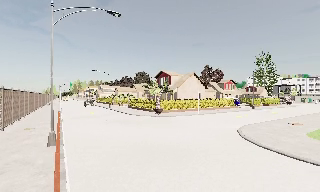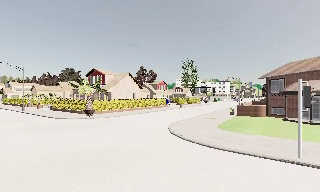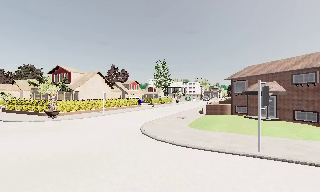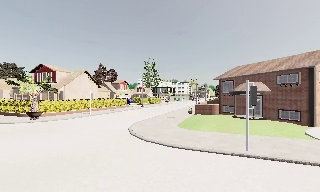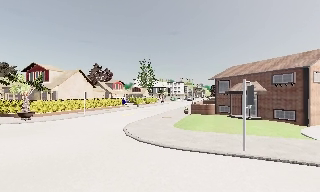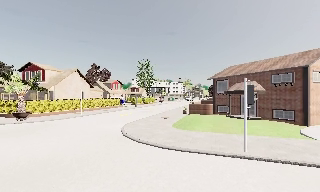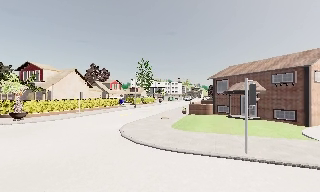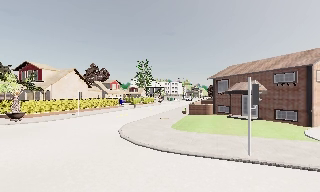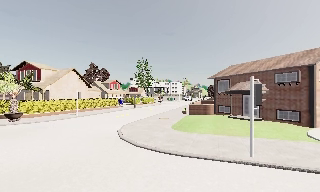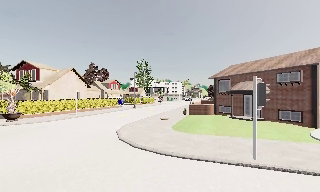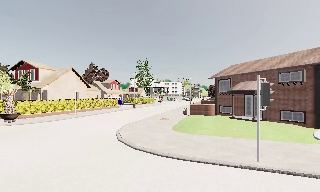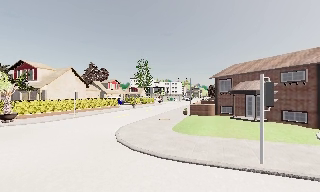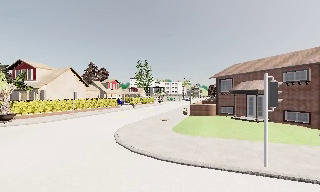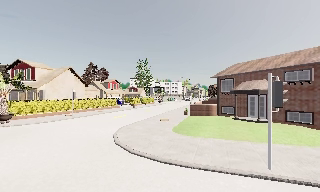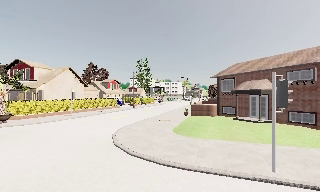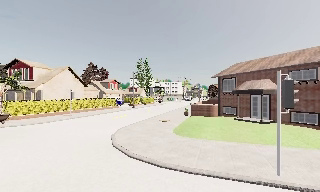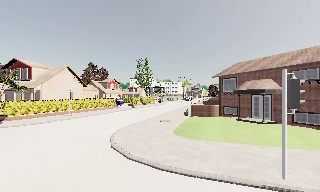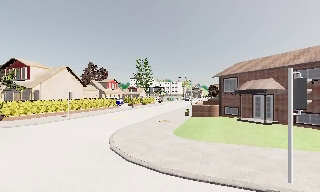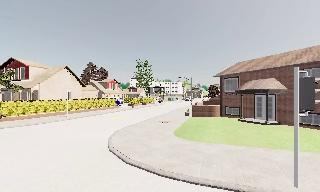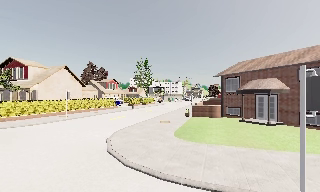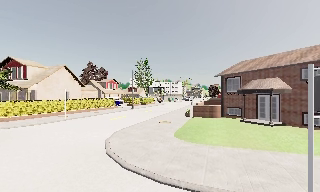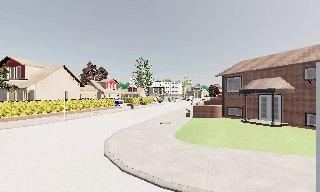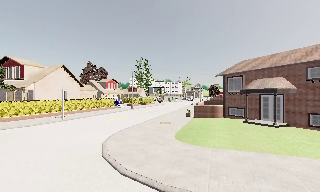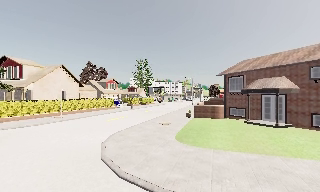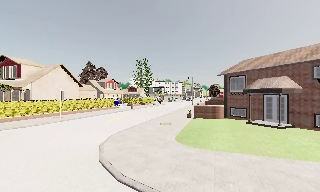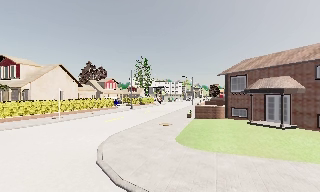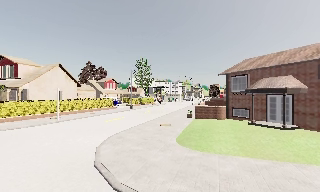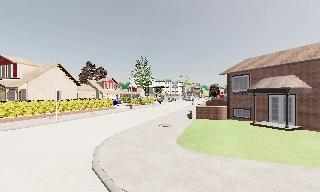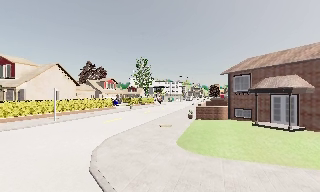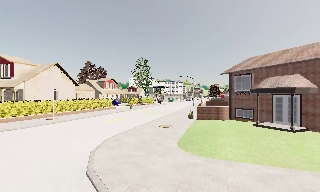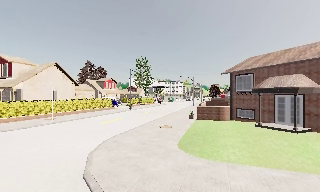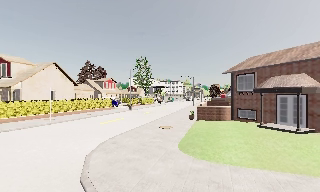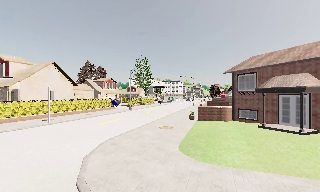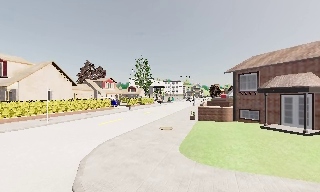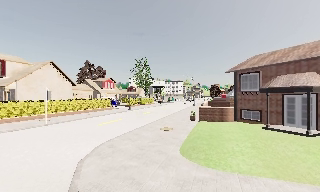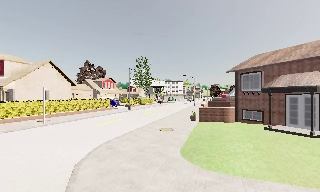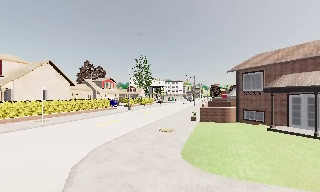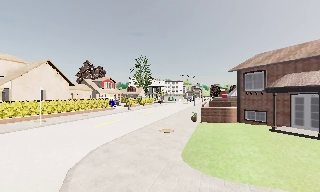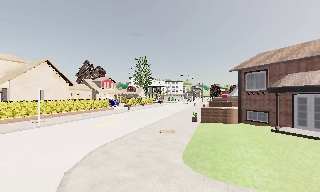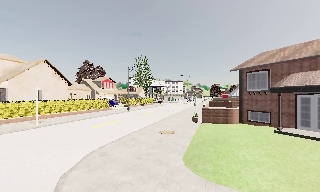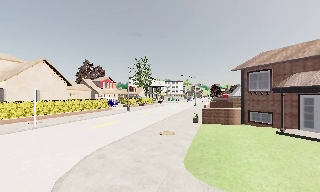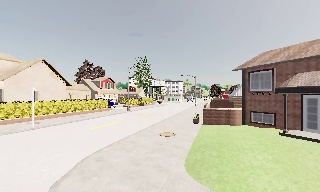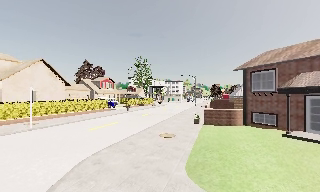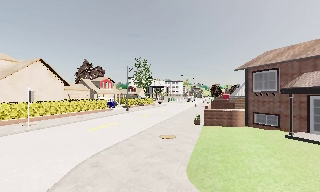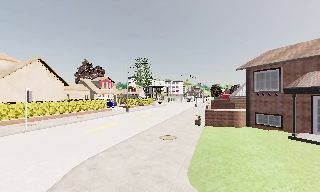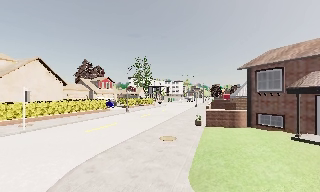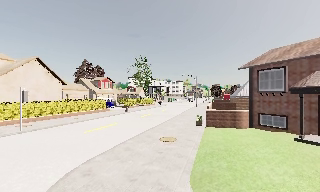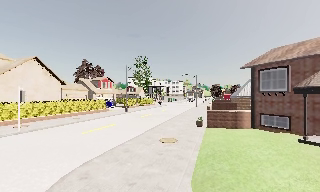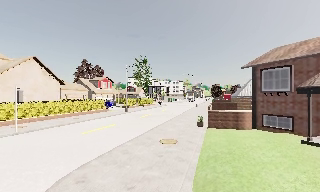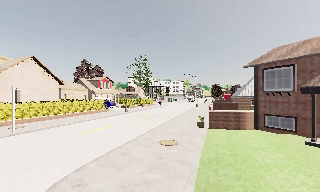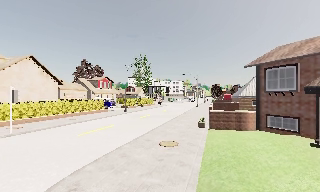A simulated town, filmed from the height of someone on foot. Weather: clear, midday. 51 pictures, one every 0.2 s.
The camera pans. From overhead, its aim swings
clockwise.
The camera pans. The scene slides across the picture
to the left.
0.0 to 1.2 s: The scene slides to the left, as the camera pans about 40 degrees to its right. It travels forward, about 1 m.
1.2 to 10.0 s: The camera travels forward, about 9 m, so what stands in front looms larger.
The film runs forward here.
